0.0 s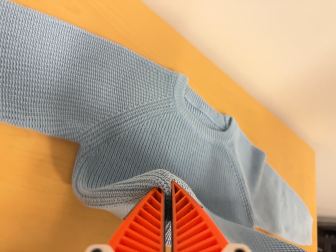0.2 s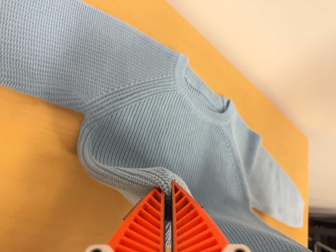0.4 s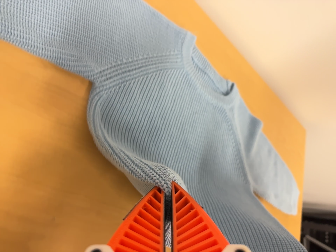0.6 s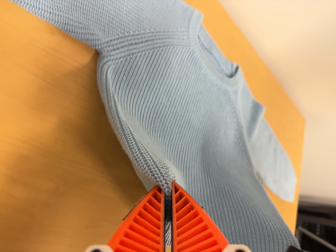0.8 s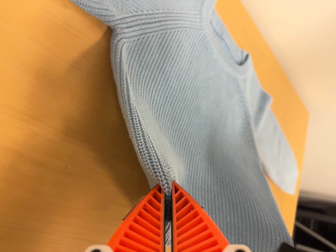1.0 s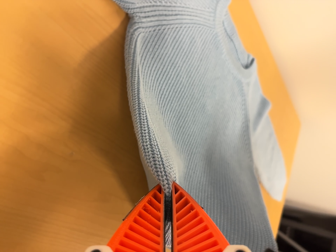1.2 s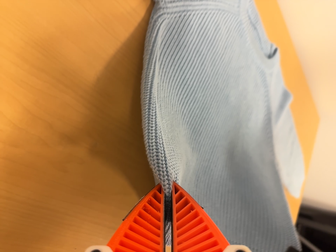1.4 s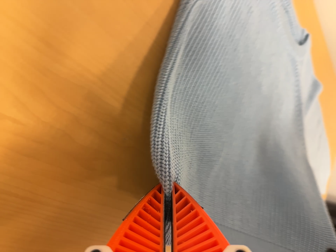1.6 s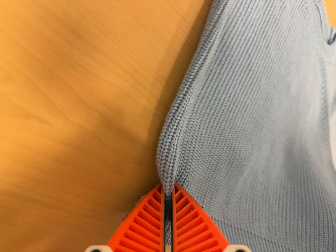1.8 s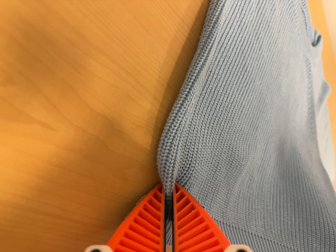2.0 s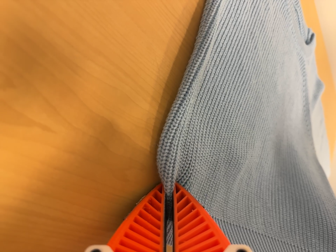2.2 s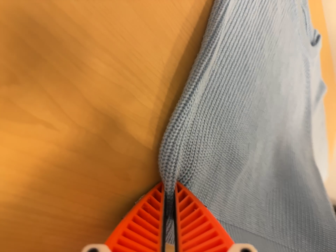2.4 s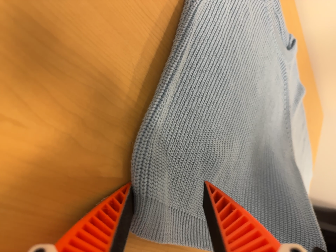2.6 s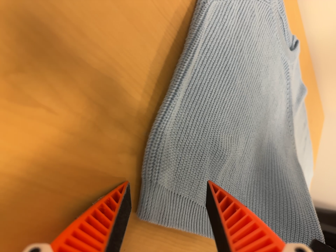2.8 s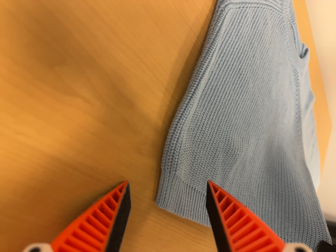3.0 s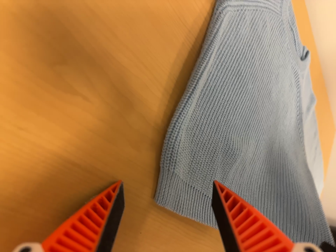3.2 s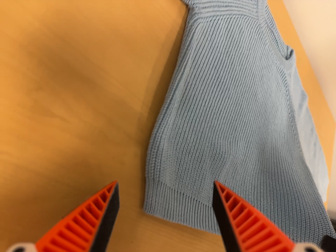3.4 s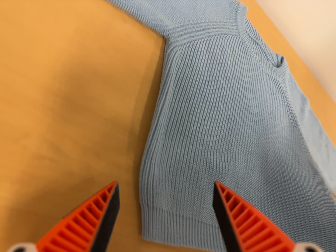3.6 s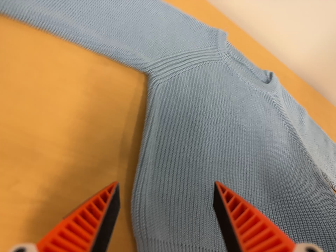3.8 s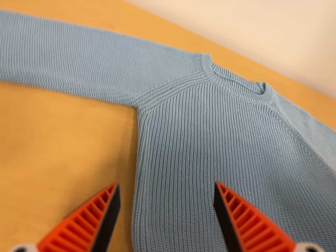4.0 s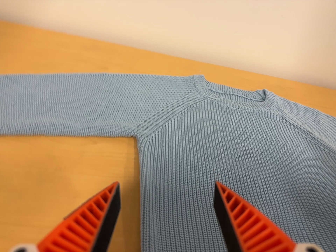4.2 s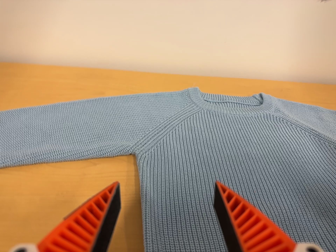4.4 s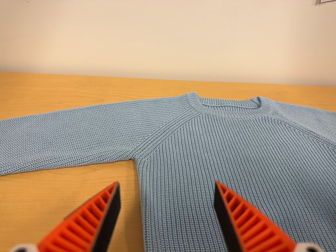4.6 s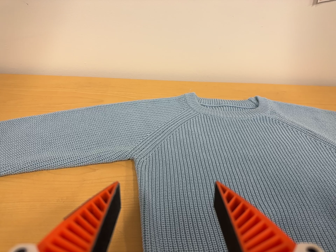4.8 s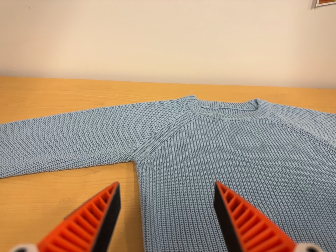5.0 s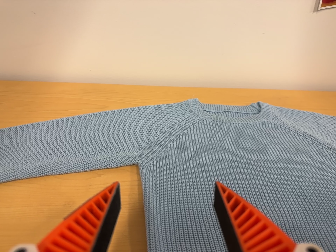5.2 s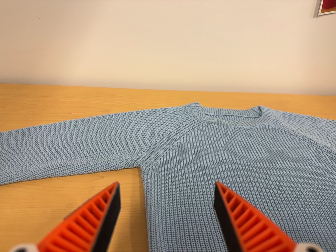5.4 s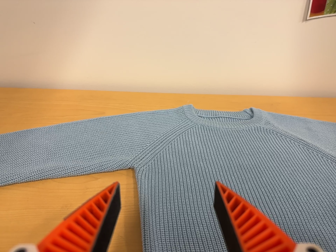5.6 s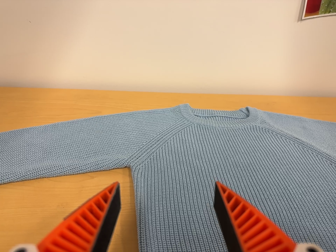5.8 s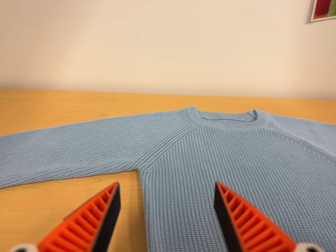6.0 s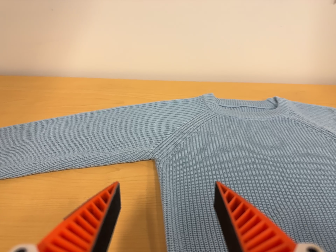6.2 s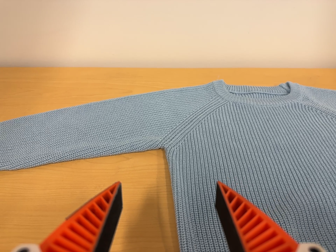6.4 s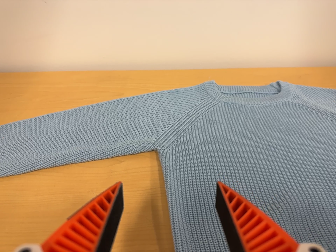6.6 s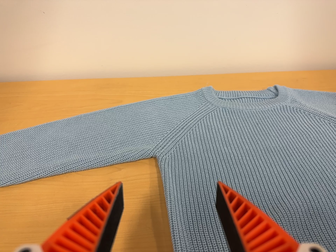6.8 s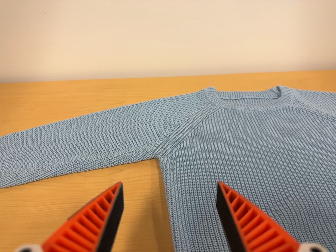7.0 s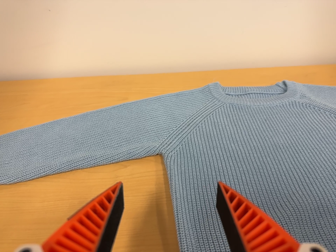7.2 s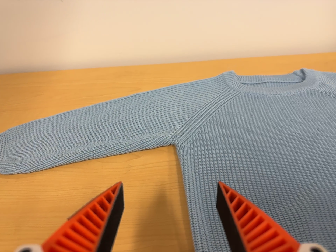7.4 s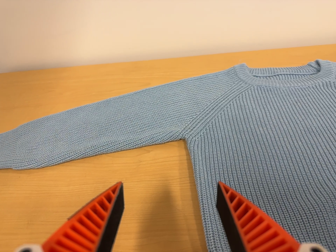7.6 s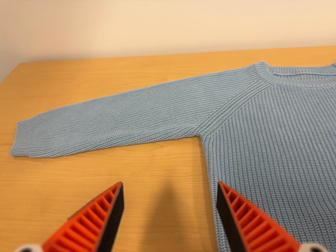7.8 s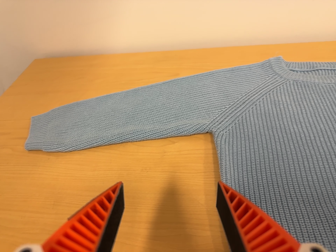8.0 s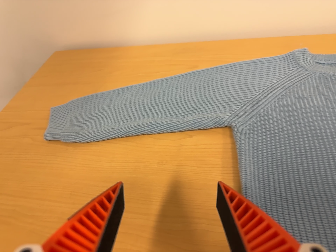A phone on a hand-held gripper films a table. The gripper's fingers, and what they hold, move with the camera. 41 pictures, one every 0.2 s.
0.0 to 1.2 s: The camera travels to its left and toward the bottom of its view, about 14 cm. Its aim tips toward the bottom of its view by about 10 degrees, and the scene shifts upward. It rolls about its line of sight by about 15 degrees, and the scene rotates clockwise.
1.2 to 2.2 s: The camera travels to its left and forward, about 8 cm, so close, fixed things drift to the right.
2.2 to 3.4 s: The camera travels backward and to its right, about 10 cm, so what stands in front gets smaller. Its aim tips toward the top of its view by about 10 degrees, and the scene shifts downward. It rolls about its line of sight by about 10 degrees, and the scene rotates counterclockwise.
3.4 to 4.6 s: The camera pans to its left by about 15 degrees. It travels to its right, about 14 cm. Its aim tips toward the top of its view by about 25 degrees, and the scene shifts downward. It rolls about its line of sight by about 35 degrees, and the scene rotates counterclockwise.
4.6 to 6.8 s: The camera shifts only a little, or ends up much as it began.
6.8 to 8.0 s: The scene slides to the right, as the camera pans about 15 degrees to its left.
The film runs backward here.
